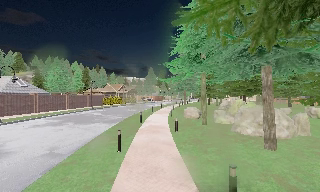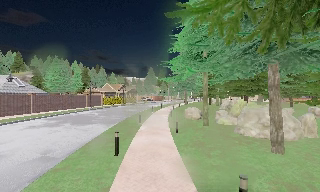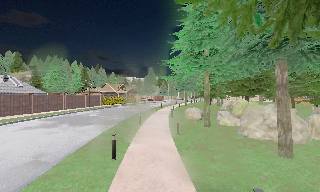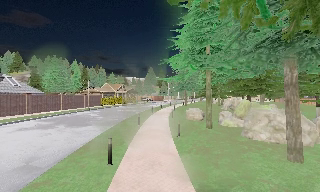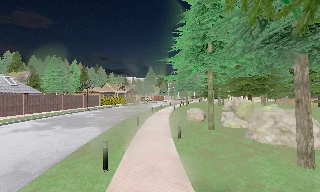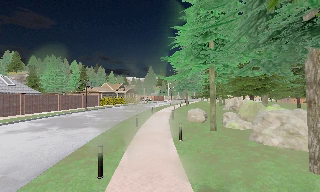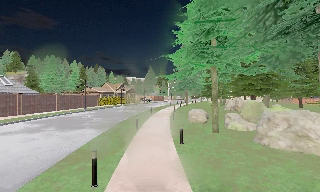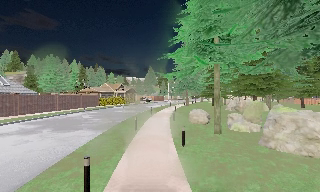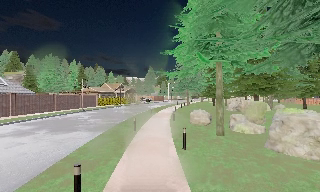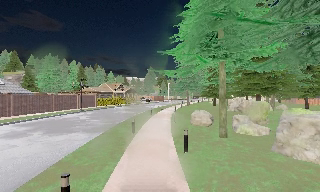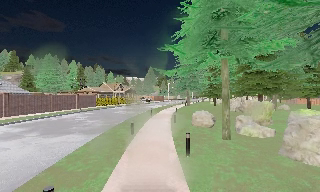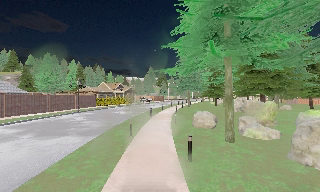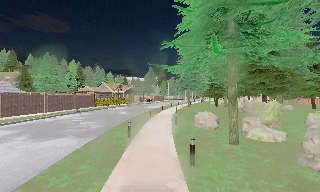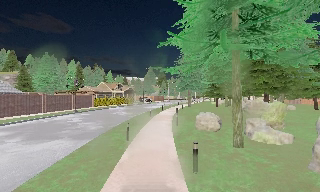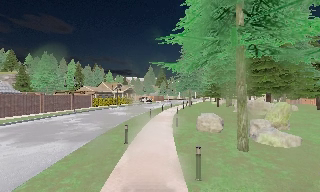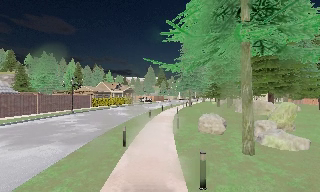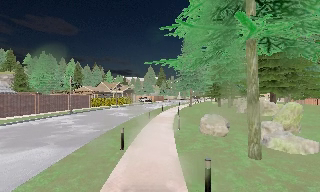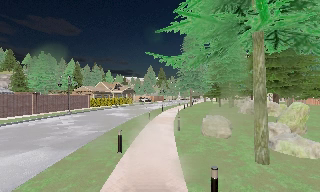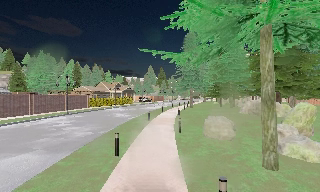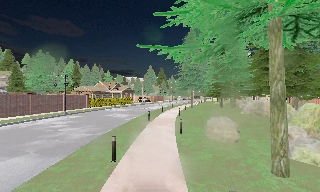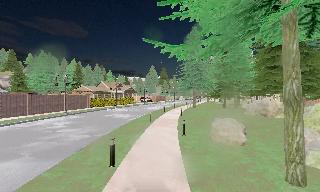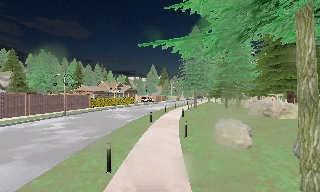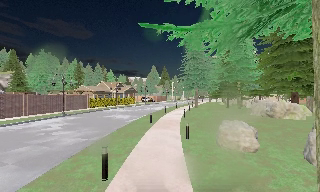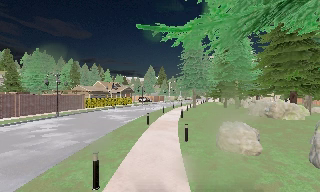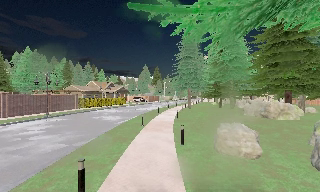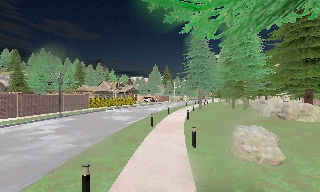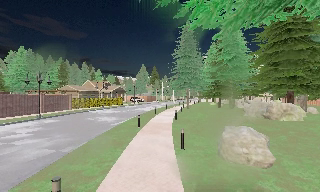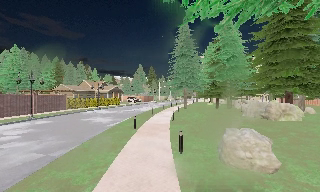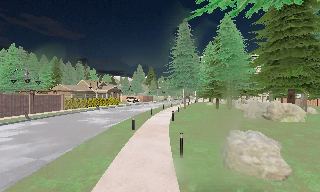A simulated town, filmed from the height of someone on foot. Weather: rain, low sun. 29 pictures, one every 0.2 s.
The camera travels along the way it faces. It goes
forward.
0.0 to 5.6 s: The camera travels forward, about 11 m, so what stands in front looms larger.
The film runs forward here.
